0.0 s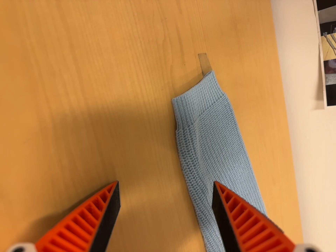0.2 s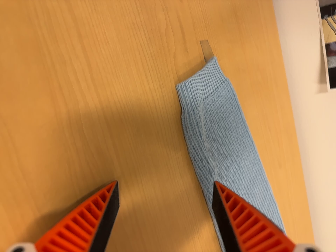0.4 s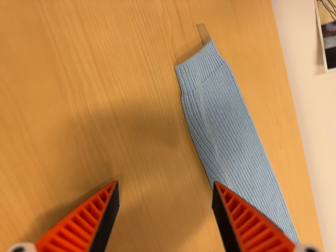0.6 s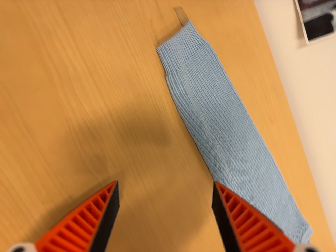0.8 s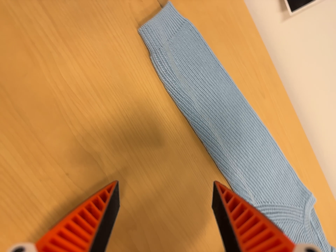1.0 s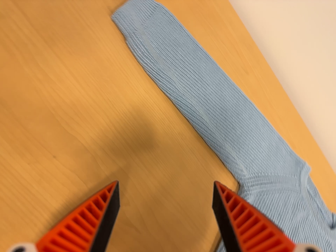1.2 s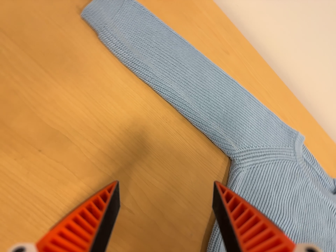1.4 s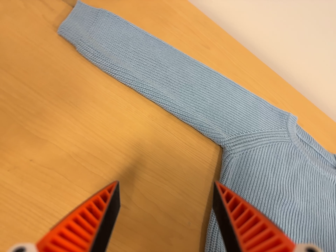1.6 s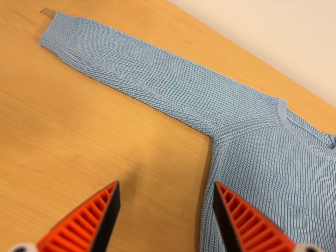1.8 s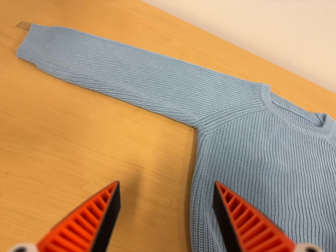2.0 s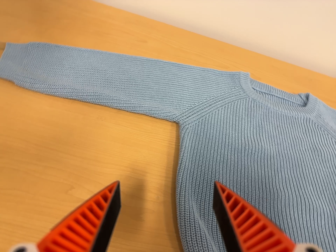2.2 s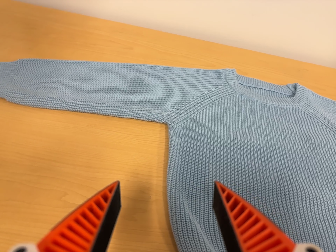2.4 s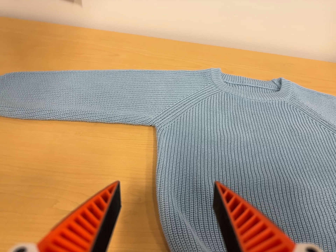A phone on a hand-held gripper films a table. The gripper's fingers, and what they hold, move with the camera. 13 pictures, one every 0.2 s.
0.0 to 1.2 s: The camera travels toward the bottom of its view, to its right and backward, about 16 cm, so close, fixed things drift upward. It rolls about its line of sight by about 30 degrees, and the scene rotates counterclockwise.
1.2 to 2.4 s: The camera travels to its right, about 18 cm, so close, fixed things drift to the left. It rolls about its line of sight by about 40 degrees, and the scene rotates counterclockwise.
The film runs backward here.
